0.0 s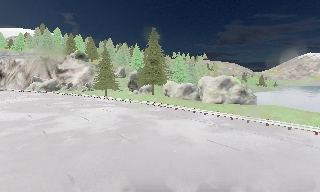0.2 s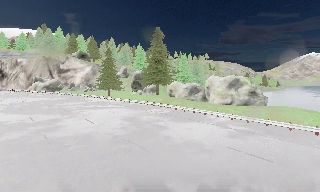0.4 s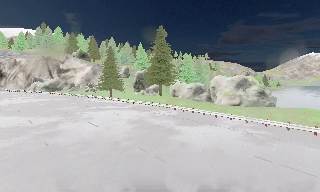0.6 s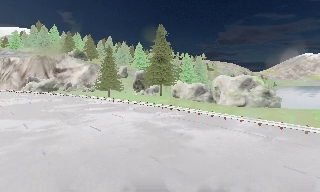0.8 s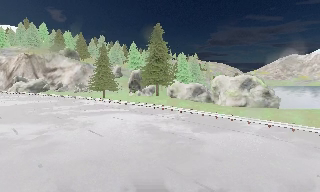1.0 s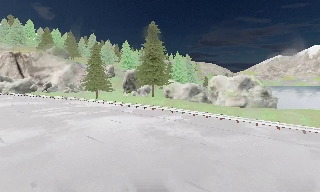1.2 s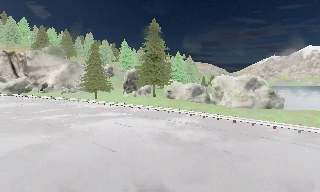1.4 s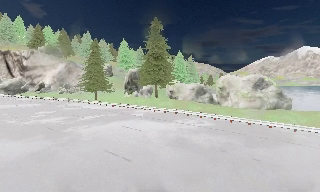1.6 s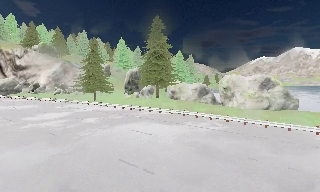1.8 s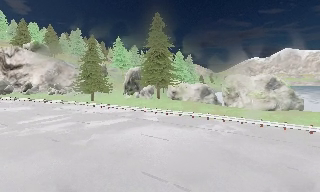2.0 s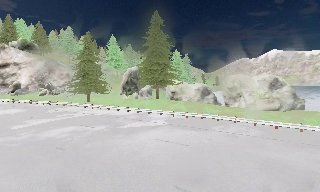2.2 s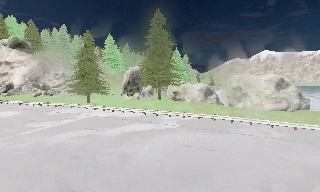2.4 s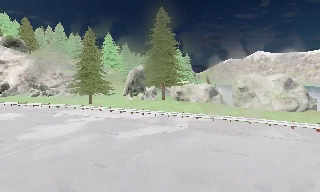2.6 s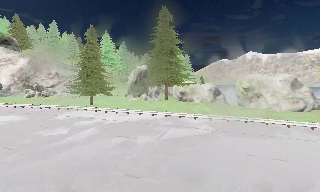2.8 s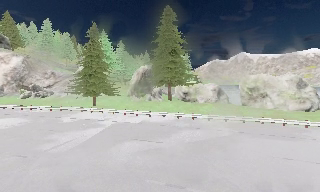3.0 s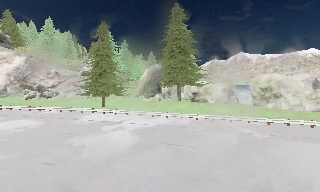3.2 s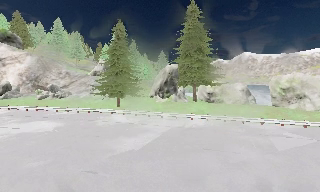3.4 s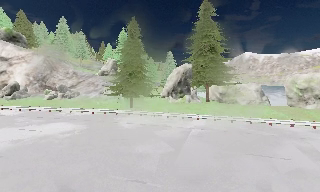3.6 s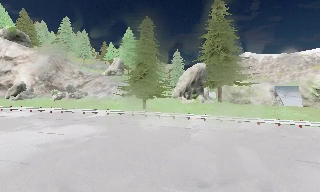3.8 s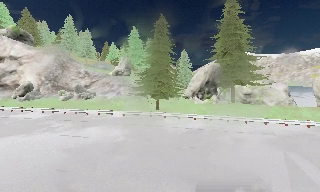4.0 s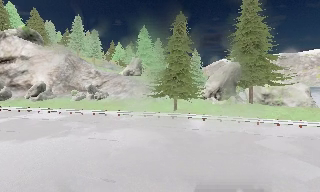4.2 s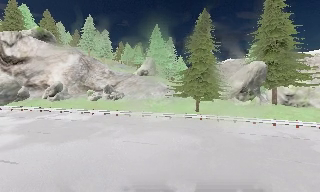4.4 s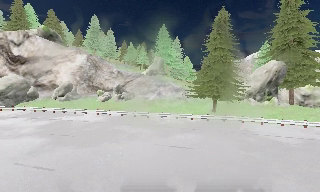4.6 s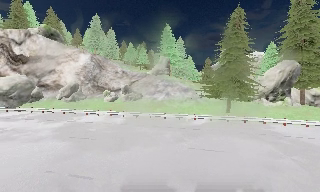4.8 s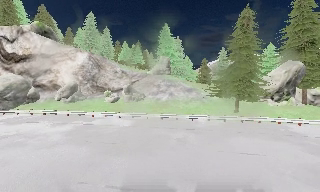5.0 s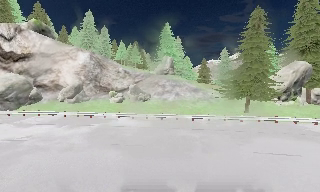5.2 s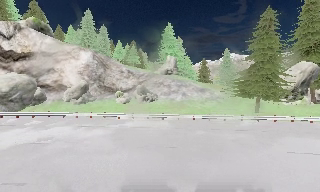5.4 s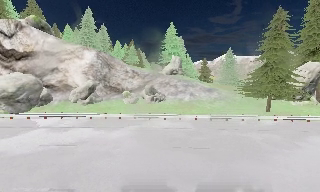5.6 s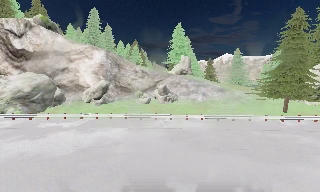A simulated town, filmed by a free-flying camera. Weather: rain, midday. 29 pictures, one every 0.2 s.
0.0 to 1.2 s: The camera travels forward and to its left, about 8 m, so what stands in front looms larger.
1.2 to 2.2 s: The camera pans to its right, which is clockwise from overhead, by about 10 degrees. It travels to its left and forward, about 8 m, so close, fixed things drift to the right.
2.2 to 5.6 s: The camera pans to its right, which is clockwise from overhead, by about 15 degrees. It travels to its left, about 35 m, so close, fixed things drift to the right.
The film runs forward here.
